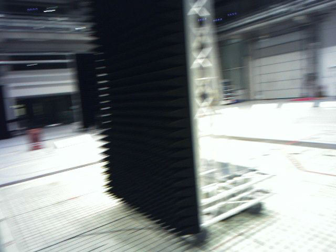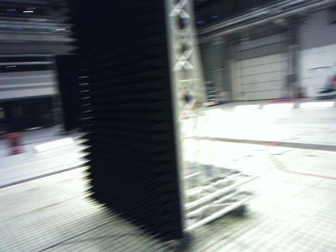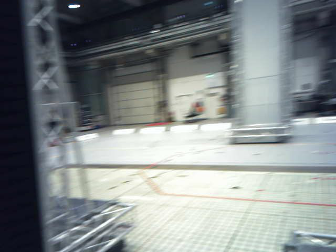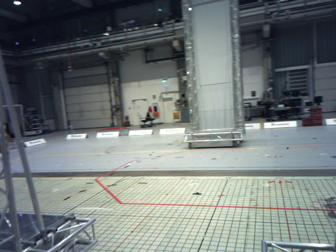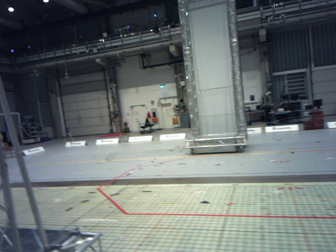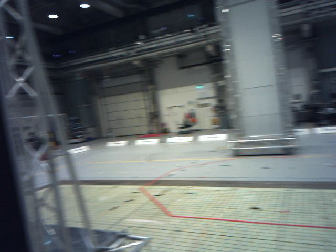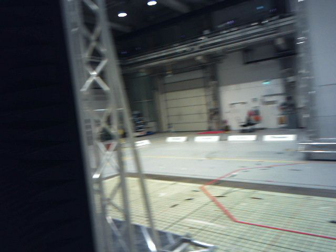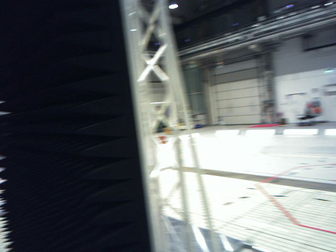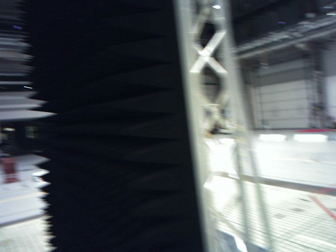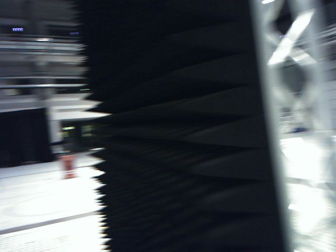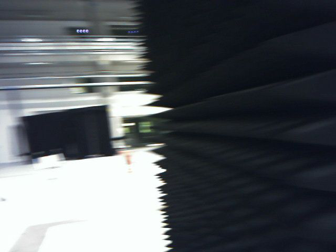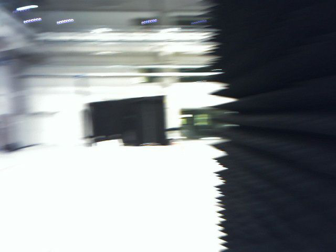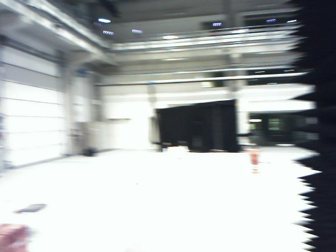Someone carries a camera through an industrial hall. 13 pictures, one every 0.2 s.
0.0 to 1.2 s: The camera swings to its right by about 15 degrees, and the scene slides to the left. It travels forward, about 1.2 m, so what stands in front looms larger.
1.2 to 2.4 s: The camera swings to its left by about 55 degrees, and the scene slides to the right. It travels forward, about 1.2 m.
The film runs forward here.
